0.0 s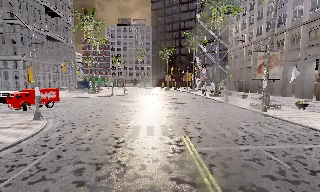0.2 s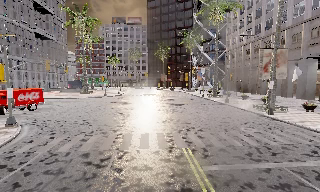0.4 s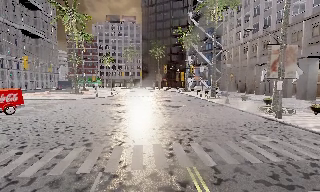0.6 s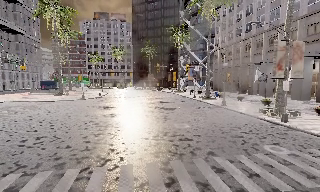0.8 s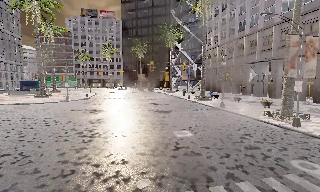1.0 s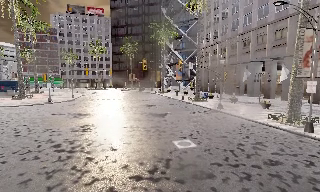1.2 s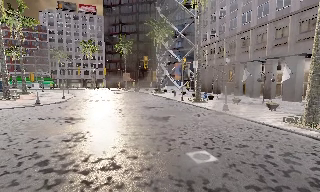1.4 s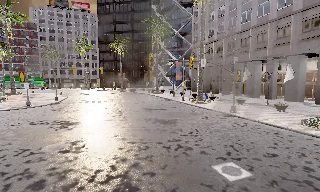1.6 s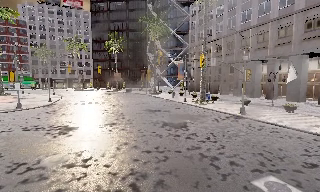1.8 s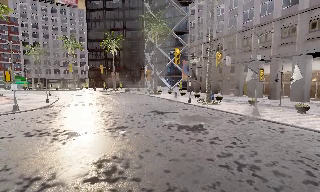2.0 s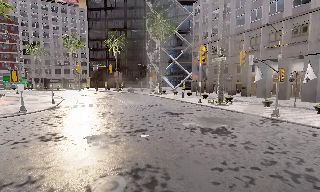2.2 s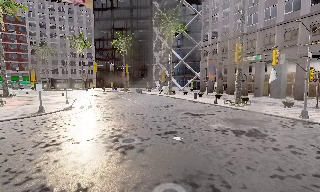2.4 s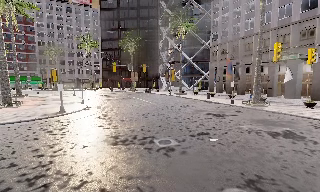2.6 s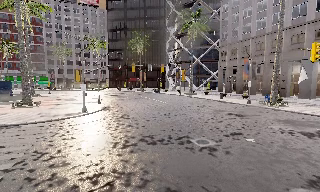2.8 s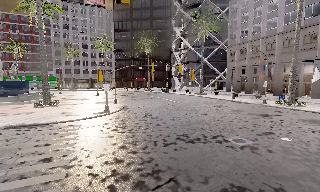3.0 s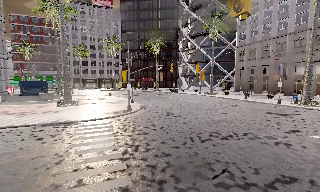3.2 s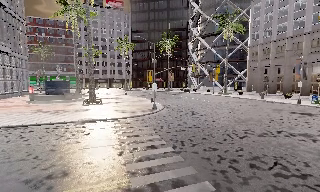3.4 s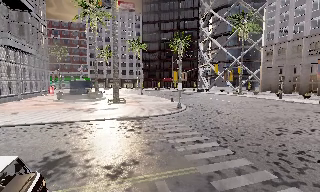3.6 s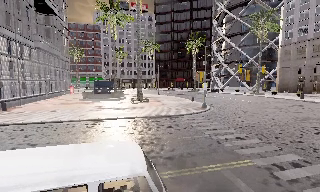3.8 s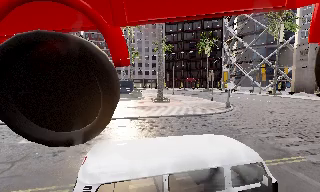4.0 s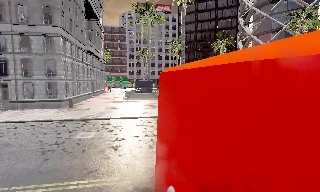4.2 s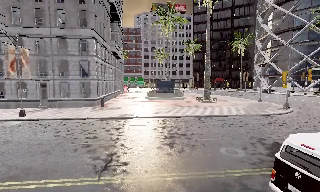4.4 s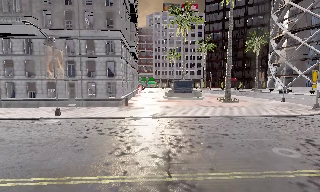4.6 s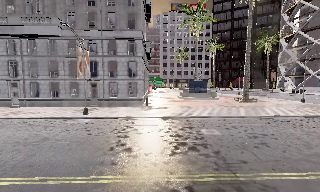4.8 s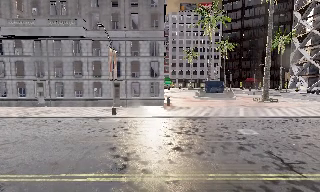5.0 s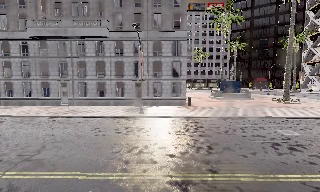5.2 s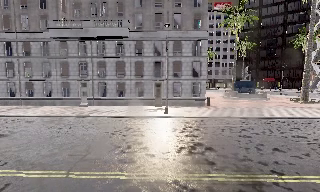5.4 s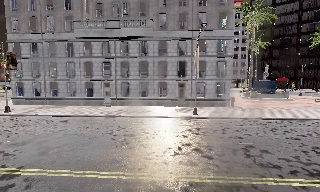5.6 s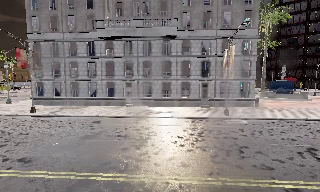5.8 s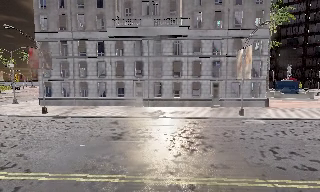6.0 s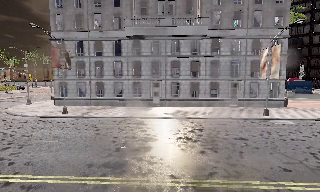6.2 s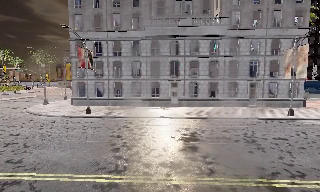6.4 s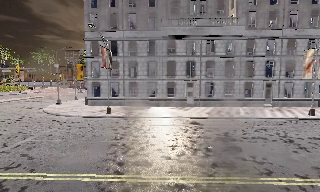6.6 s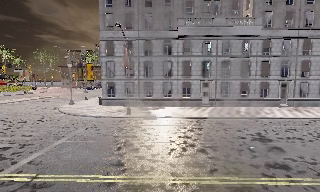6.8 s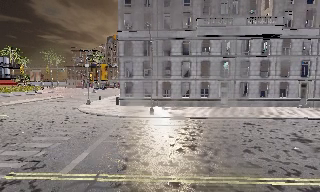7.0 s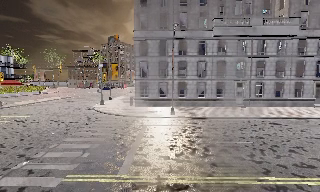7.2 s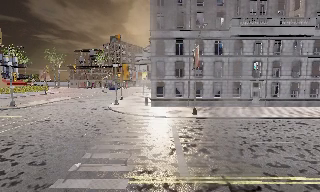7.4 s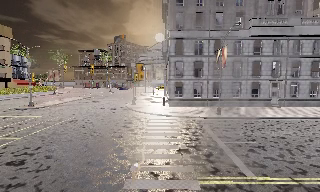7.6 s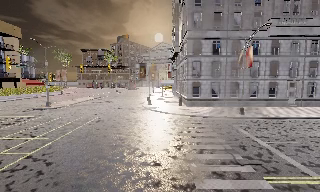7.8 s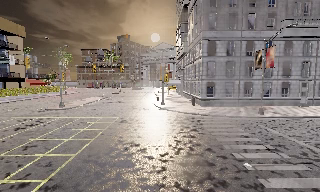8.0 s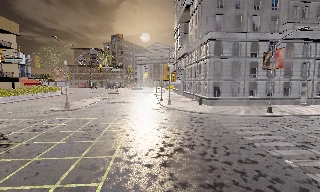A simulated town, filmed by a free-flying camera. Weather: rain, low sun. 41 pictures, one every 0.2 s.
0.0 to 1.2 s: The camera pans to its right, which is clockwise from overhead, by about 15 degrees. It travels forward, about 11 m, so what stands in front looms larger.
1.2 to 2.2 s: The camera travels to its left and forward, about 9 m, so close, fixed things drift to the right.
2.2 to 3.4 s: The camera travels to its left, about 13 m, so close, fixed things drift to the right.
3.4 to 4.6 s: The scene slides to the right, as the camera pans about 15 degrees to its left. It travels to its left, about 14 m, so close, fixed things drift to the right.
4.6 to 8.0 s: The camera travels to its left, about 40 m, so close, fixed things drift to the right.
The film runs backward here.
